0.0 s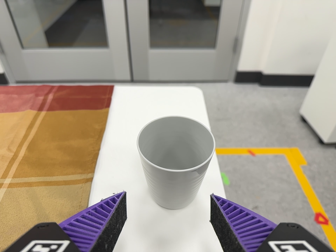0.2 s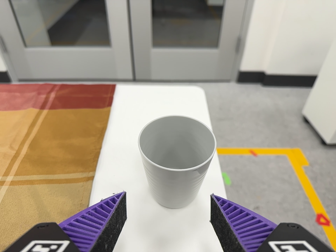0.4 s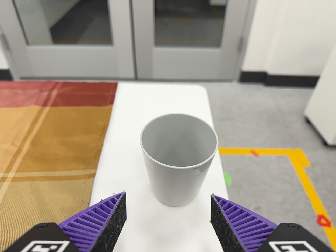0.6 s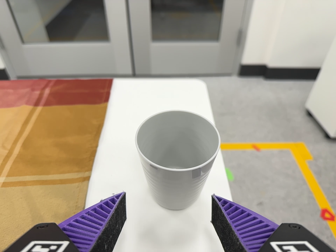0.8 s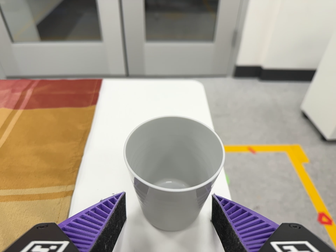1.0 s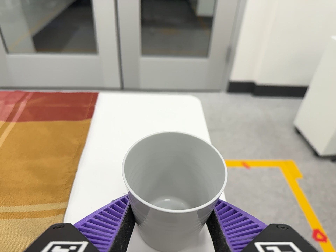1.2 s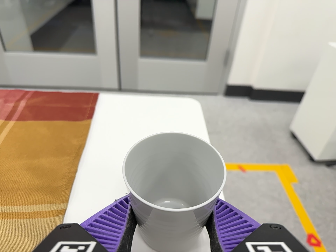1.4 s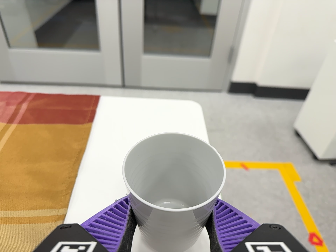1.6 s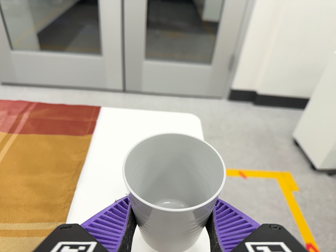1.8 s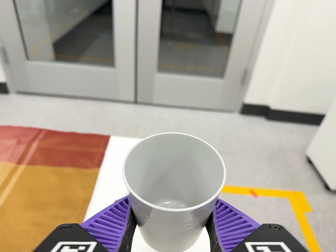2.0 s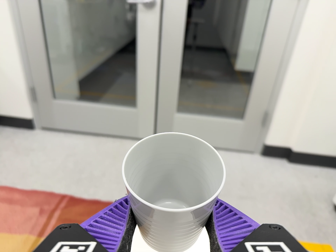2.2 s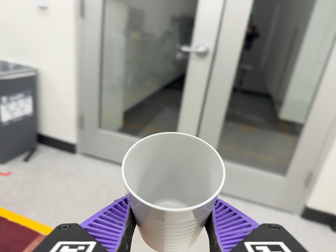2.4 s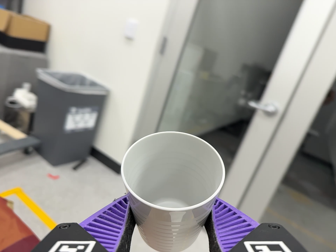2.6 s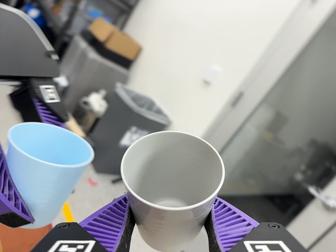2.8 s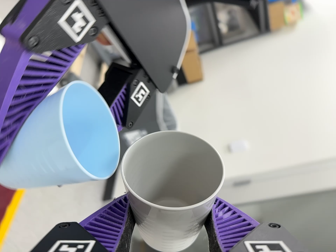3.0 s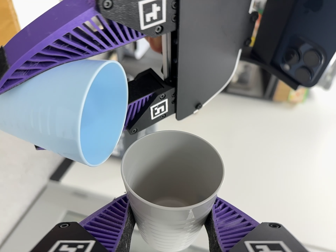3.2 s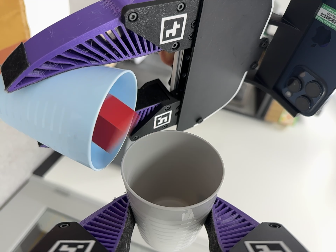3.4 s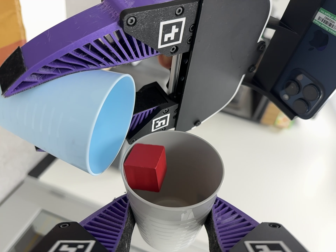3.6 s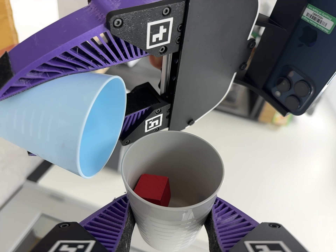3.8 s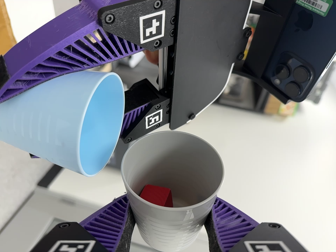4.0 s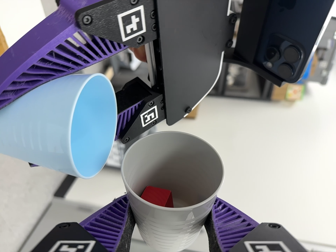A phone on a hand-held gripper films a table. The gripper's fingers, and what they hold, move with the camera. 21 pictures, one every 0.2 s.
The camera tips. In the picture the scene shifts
downward.
The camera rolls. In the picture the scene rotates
clockwise.
0.0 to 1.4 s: The camera travels forward, about 6 cm, so what stands in front looms larger.
1.4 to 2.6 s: The scene slides to the right, as the camera pans about 35 degrees to its left. It travels toward the top of its view, about 32 cm, so close, fixed things drift downward. Its aim tips toward the top of its view by about 30 degrees, and the scene shifts downward. It rolls about its line of sight by about 45 degrees, and the scene rotates clockwise.
2.6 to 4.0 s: The camera travels to its left, about 7 cm. Its aim tips toward the top of its view by about 10 degrees, and the scene shifts downward. It rolls about its line of sight by about 65 degrees, and the scene rotates clockwise.
The film runs backward here.
